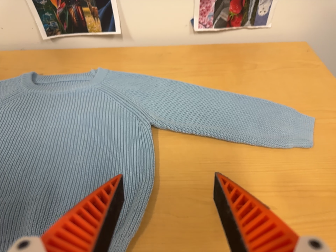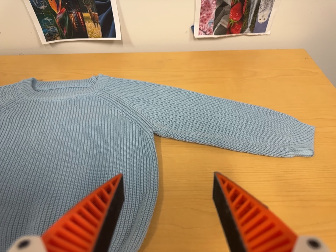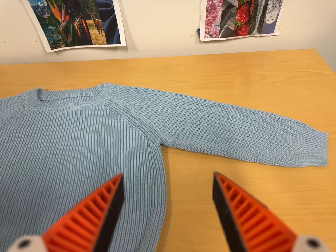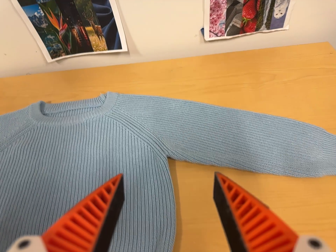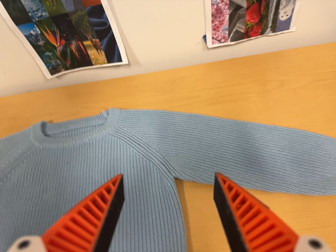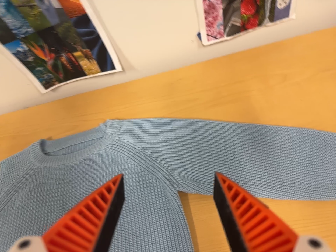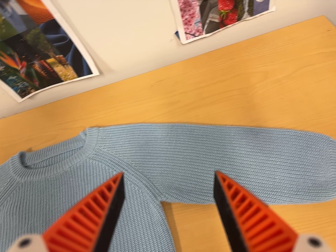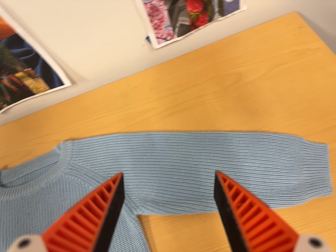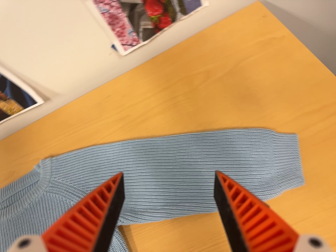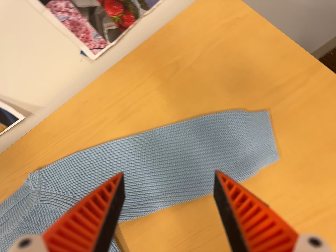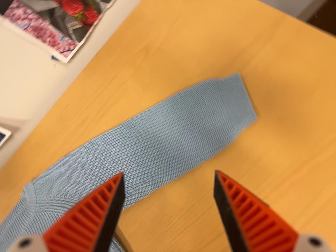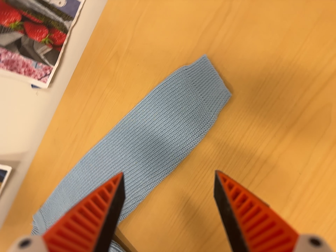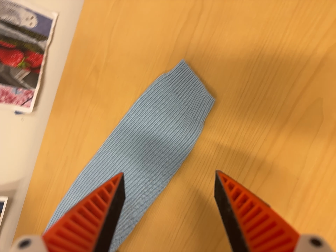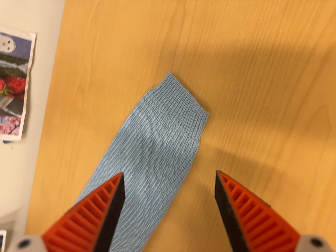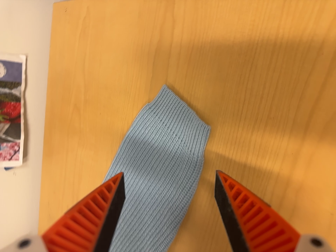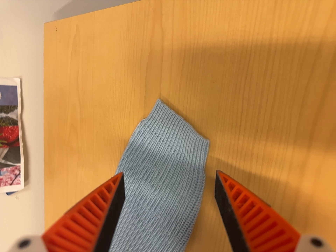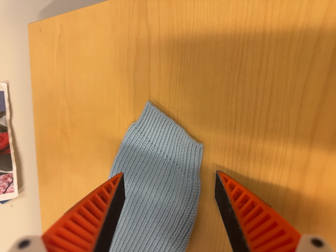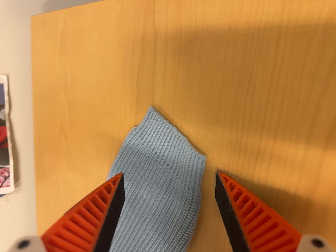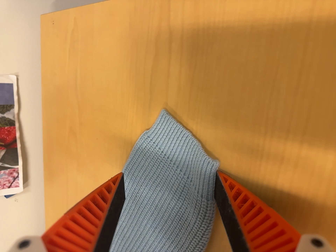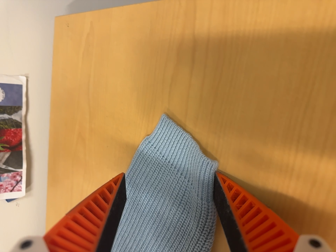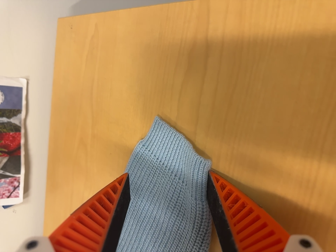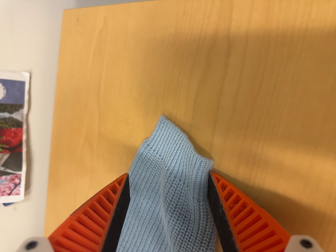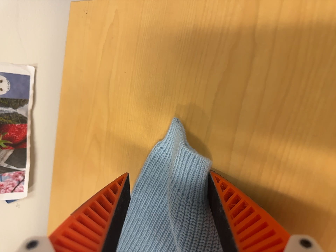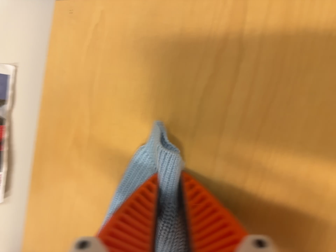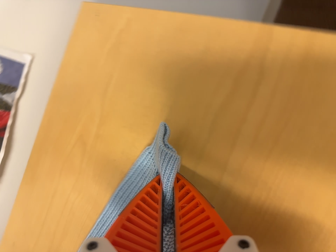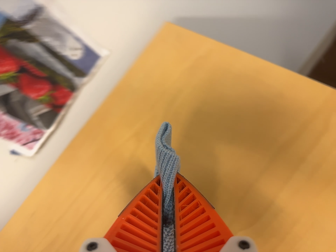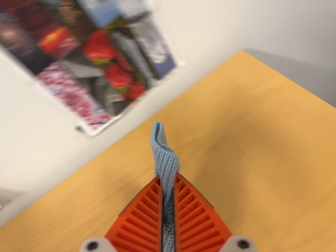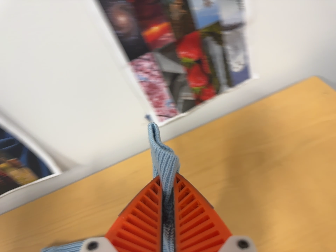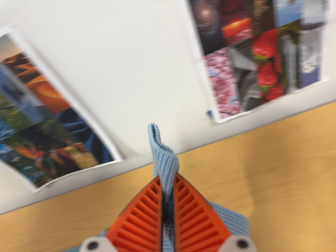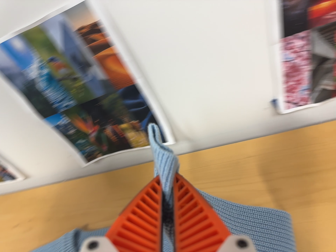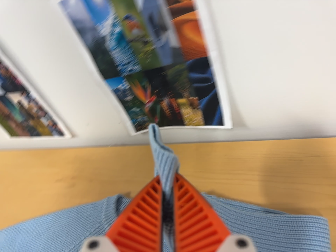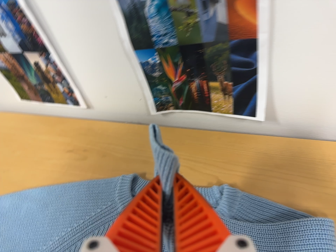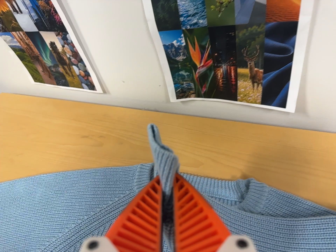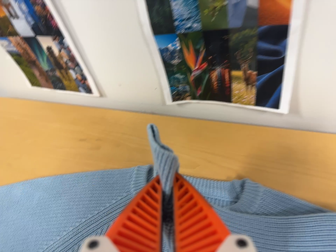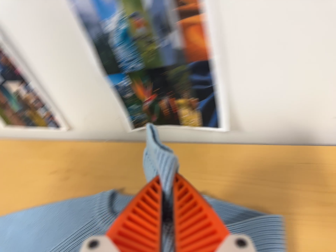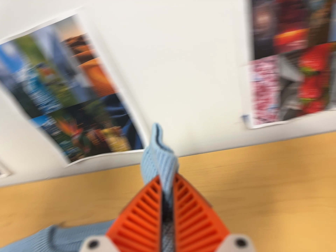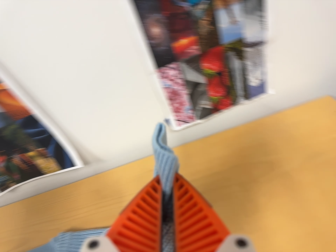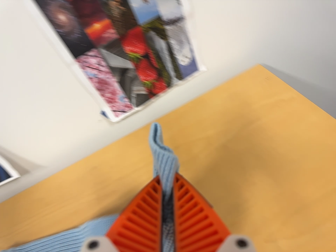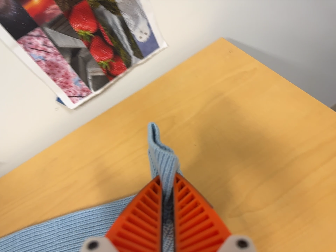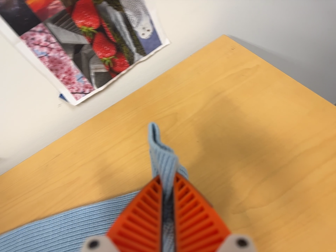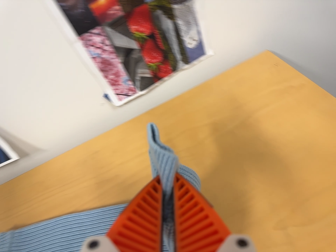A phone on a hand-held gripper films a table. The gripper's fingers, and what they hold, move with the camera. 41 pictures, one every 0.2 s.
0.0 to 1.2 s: The camera travels toward the top of its view, about 22 cm. Its aim tips toward the bottom of its view by about 10 degrees. It rolls about its line of sight by about 15 degrees, and the scene rotates counterclockwise.
1.2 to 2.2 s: The camera travels to its right, about 26 cm, so close, fixed things drift to the left. It rolls about its line of sight by about 45 degrees, and the scene rotates counterclockwise.
2.2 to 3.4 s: The camera travels forward, toward the top of its view and to its right, about 16 cm, so what stands in front looms larger. It rolls about its line of sight by about 25 degrees, and the scene rotates counterclockwise.
3.4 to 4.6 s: The camera travels to its left and forward, about 9 cm.
4.6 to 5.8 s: The camera pans to its left by about 15 degrees. It travels to its left, about 40 cm, so close, fixed things drift to the right. Its aim tips toward the top of its view by about 15 degrees. It rolls about its line of sight by about 65 degrees, and the scene rotates clockwise.
5.8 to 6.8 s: The camera travels to its left, about 6 cm, so close, fixed things drift to the right. It rolls about its line of sight by about 10 degrees, and the scene rotates clockwise.
6.8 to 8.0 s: The scene slides to the left, as the camera pans about 20 degrees to its right. It travels to its right, about 22 cm, so close, fixed things drift to the left. It rolls about its line of sight by about 25 degrees, and the scene rotates counterclockwise.
The film runs forward here.
